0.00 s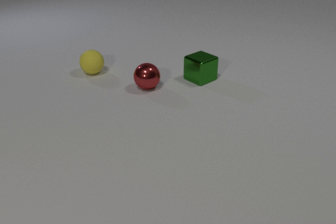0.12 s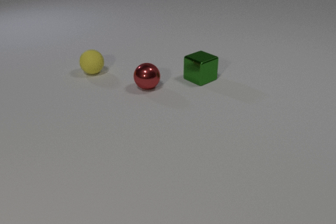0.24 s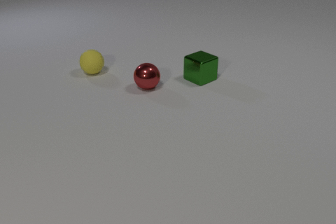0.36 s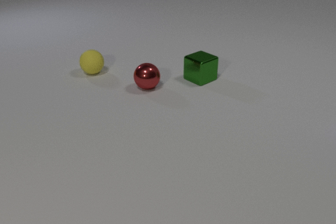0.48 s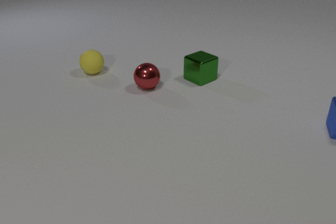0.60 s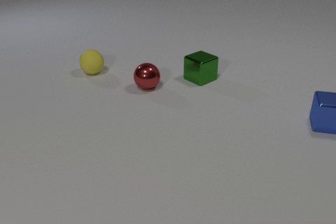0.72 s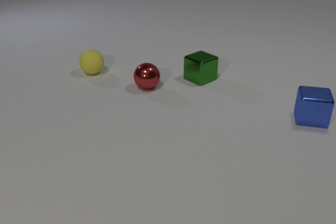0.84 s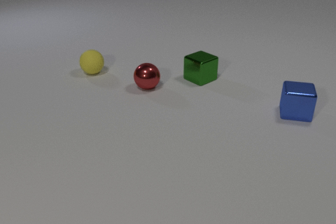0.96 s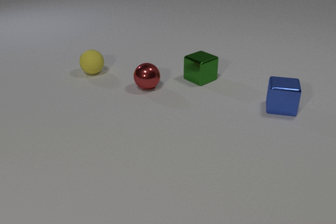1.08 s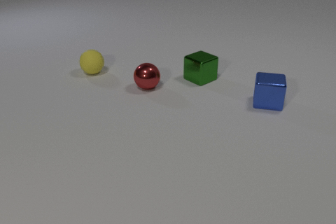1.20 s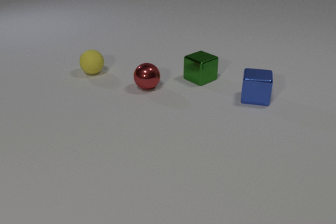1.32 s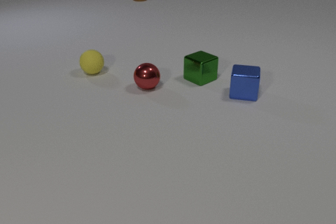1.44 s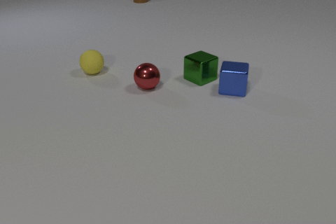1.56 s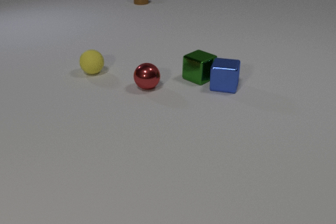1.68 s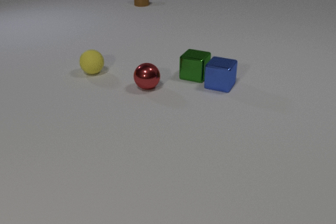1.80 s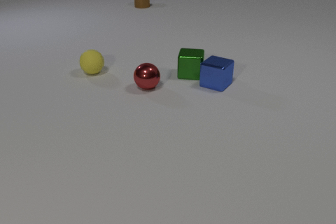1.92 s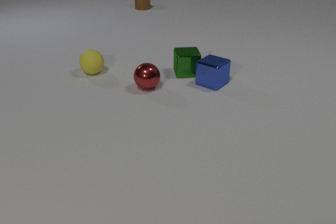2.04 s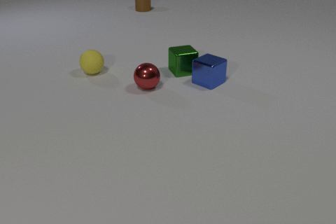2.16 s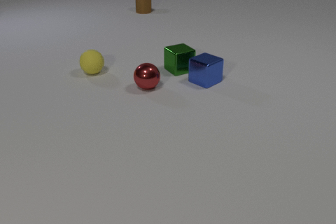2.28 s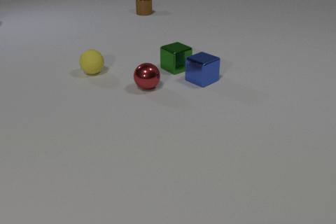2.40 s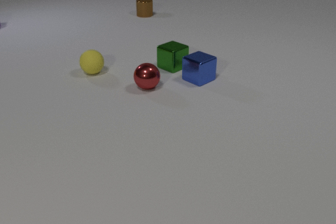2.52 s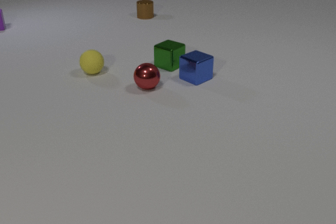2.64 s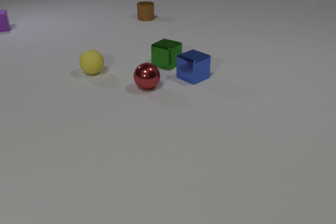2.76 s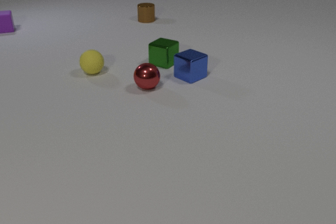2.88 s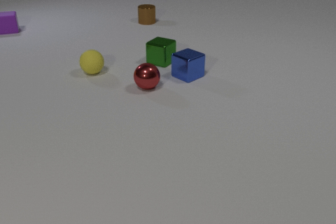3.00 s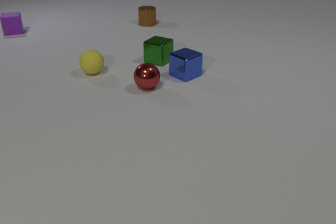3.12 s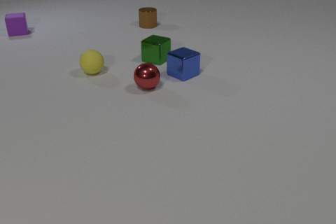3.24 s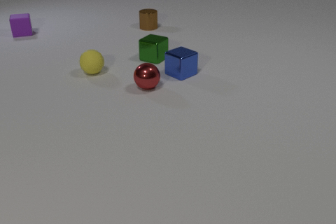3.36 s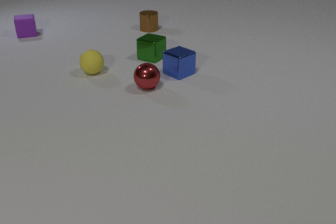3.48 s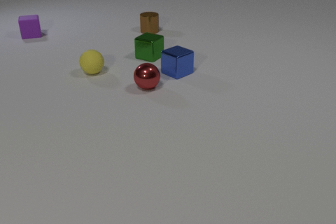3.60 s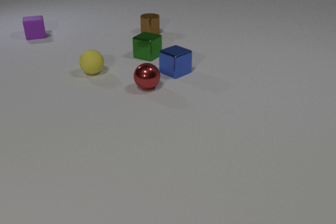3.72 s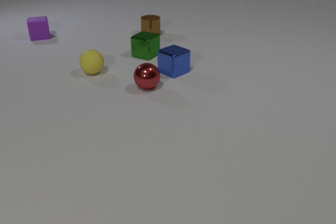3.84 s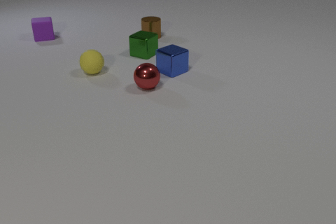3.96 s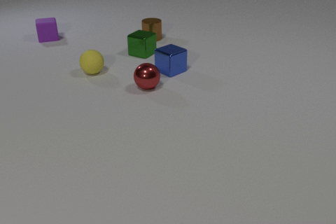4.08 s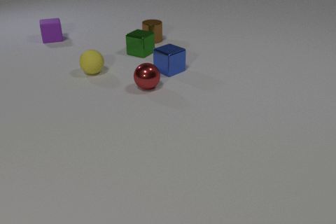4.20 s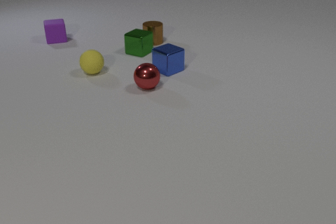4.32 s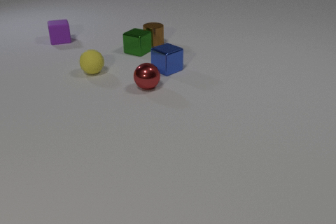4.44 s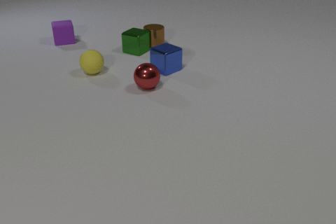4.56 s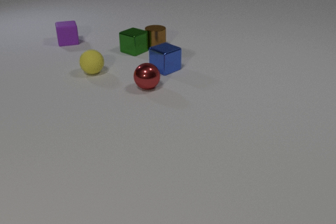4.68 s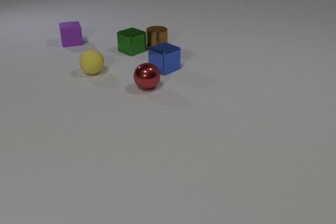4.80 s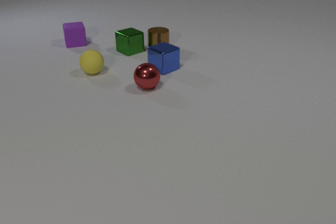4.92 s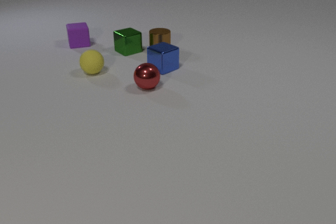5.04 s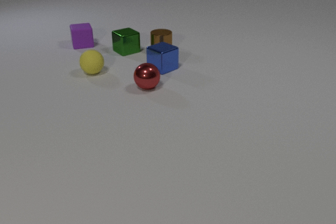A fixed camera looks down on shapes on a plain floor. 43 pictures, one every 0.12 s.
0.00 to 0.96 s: The blue metal cube comes in at the right edge, slides to the left and away from the camera.
0.96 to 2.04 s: The blue metal cube slides to the left and away from the camera, spins so that its near face slides to the left, clockwise seen from above. The green metal cube slides to the left and away from the camera, spins counterclockwise seen from above by about 60 degrees, its near face sliding to the right. The brown metal cylinder comes in at the top edge, slides toward the camera. The blue metal cube and the green metal cube collide.
2.04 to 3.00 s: The blue metal cube slides to the left and away from the camera. The green metal cube slides away from the camera and to the left, spins counterclockwise seen from above by about 45 degrees, its near face sliding to the right. The brown metal cylinder slides toward the camera. The purple rubber cube comes in at the left edge, slides toward the camera and to the right.
3.00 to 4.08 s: The blue metal cube slides to the left and away from the camera. The green metal cube slides away from the camera and to the left. The brown metal cylinder slides toward the camera. The purple rubber cube slides toward the camera and to the right.
4.08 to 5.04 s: The blue metal cube slides to the left and away from the camera. The green metal cube slides to the left and away from the camera, spins clockwise seen from above by about 30 degrees, its near face sliding to the left. The brown metal cylinder slides toward the camera. The purple rubber cube slides to the right and toward the camera. The green metal cube and the brown metal cylinder collide.
How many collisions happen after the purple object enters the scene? 1.
What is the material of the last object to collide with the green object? metal.
What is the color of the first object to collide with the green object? blue.
